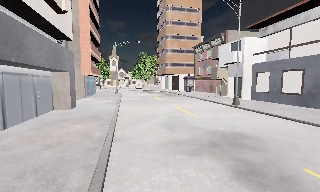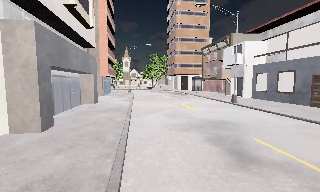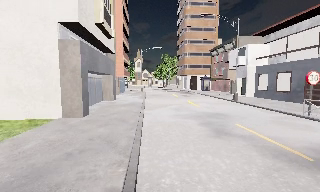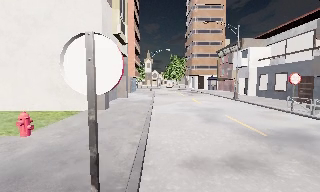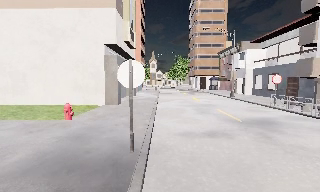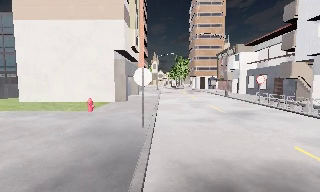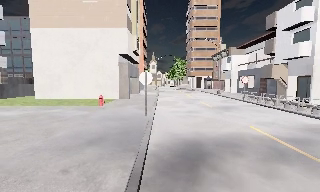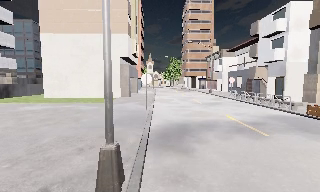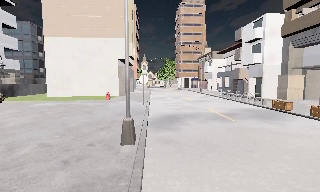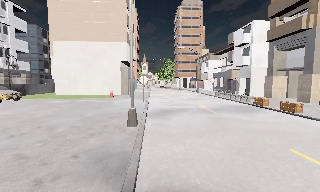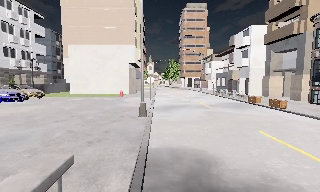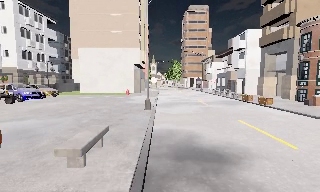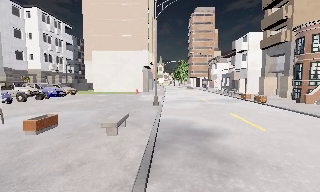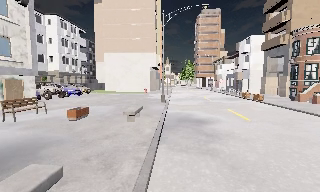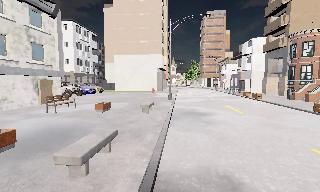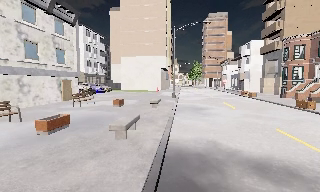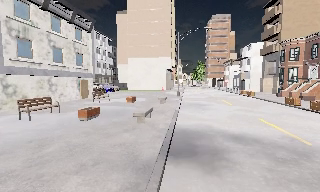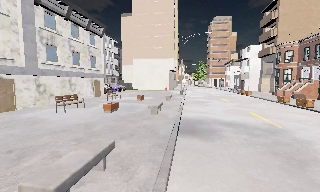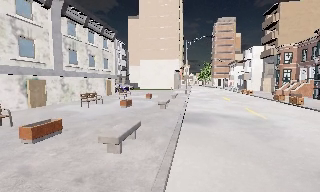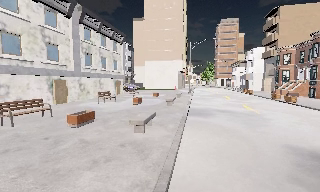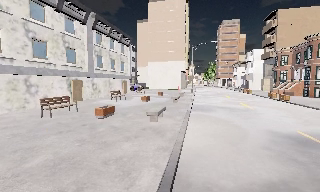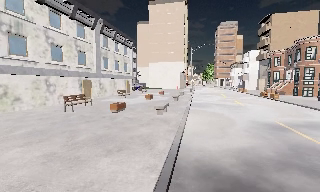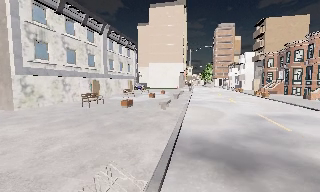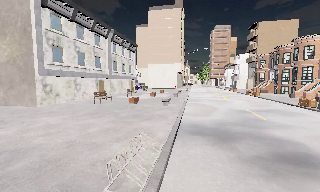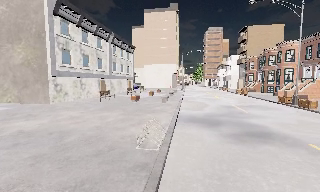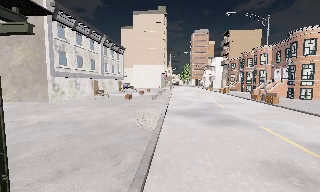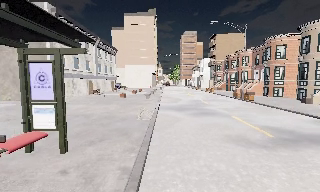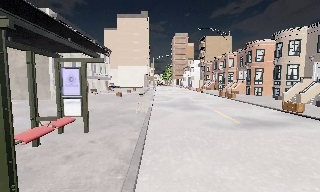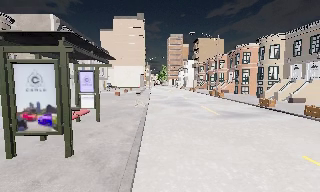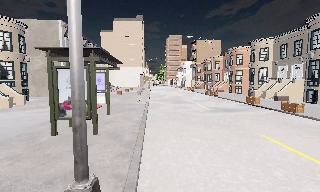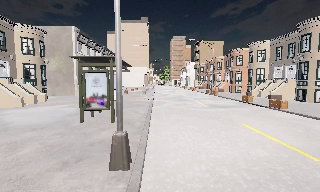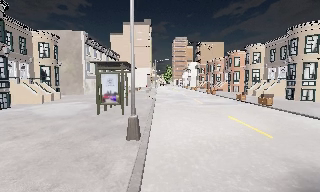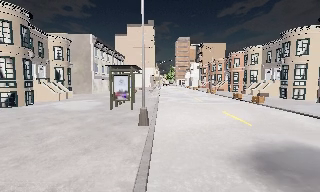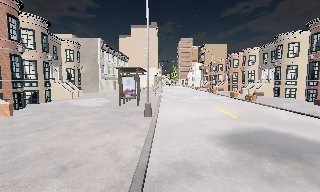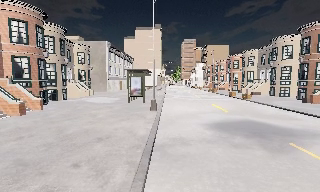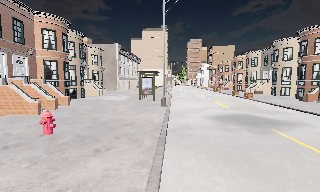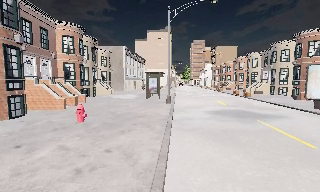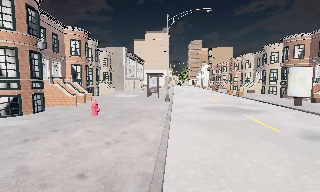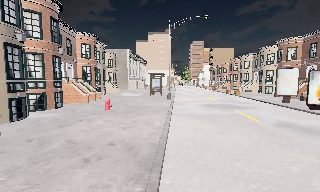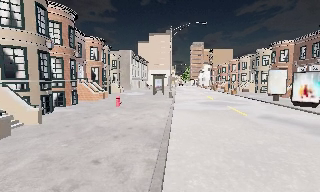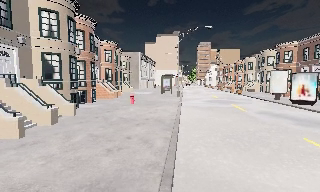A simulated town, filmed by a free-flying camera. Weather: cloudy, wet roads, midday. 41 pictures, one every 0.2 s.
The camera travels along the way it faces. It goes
backward.
0.0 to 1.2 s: The camera swings to its left by about 15 degrees, and the scene slides to the right. It travels backward, about 12 m, so what stands in front gets smaller.
1.2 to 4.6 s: The camera swings to its left by about 10 degrees, and the scene slides to the right. It travels backward, about 30 m, so what stands in front gets smaller.
4.6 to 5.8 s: The scene slides to the left, as the camera pans about 15 degrees to its right. It travels backward, about 10 m, so what stands in front gets smaller.
5.8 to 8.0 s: The camera swings to its left by about 10 degrees, and the scene slides to the right. It travels backward, about 17 m, so what stands in front gets smaller.
The film runs forward here.
